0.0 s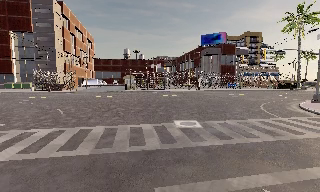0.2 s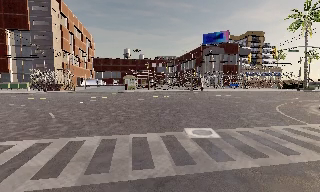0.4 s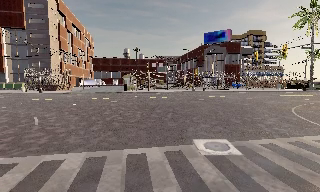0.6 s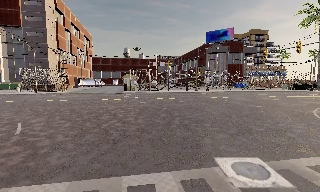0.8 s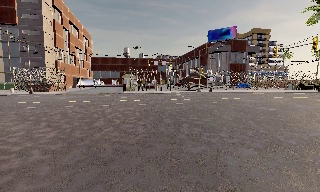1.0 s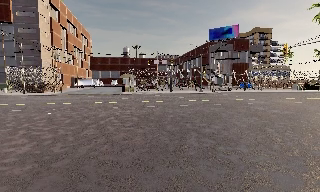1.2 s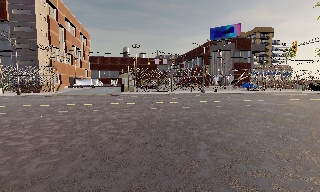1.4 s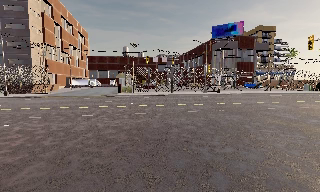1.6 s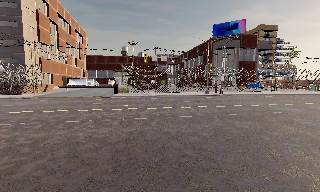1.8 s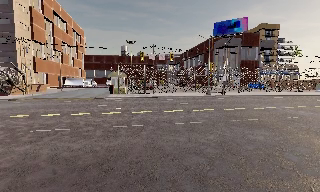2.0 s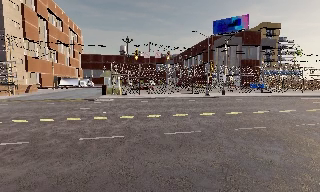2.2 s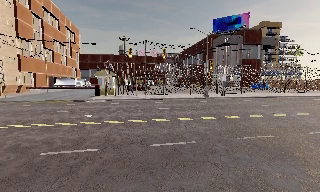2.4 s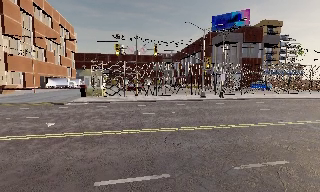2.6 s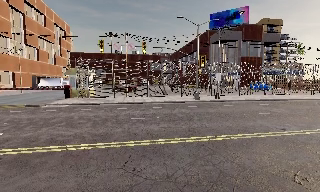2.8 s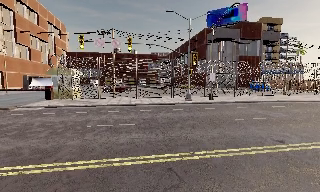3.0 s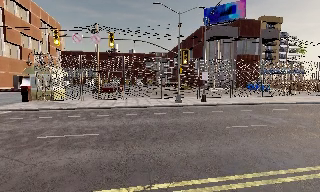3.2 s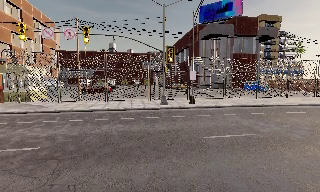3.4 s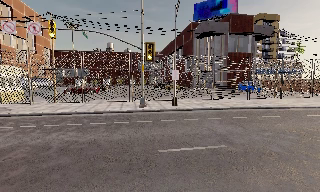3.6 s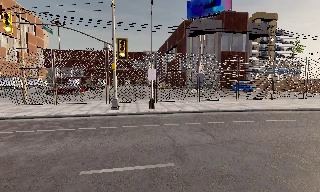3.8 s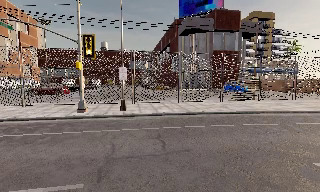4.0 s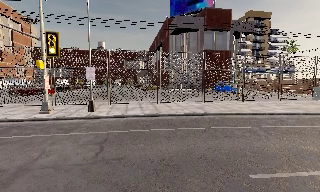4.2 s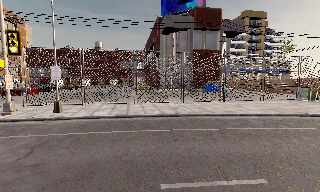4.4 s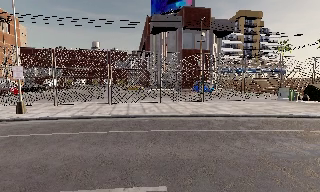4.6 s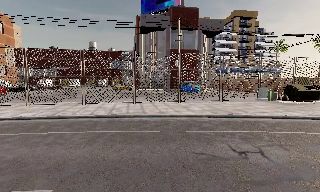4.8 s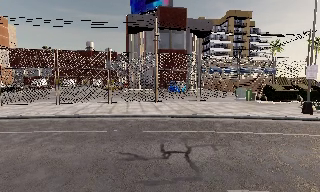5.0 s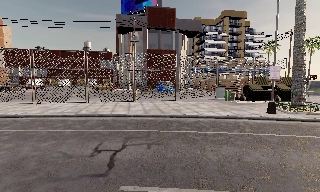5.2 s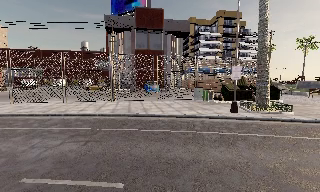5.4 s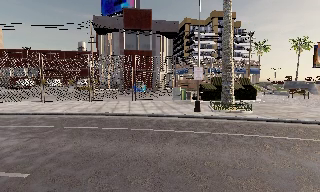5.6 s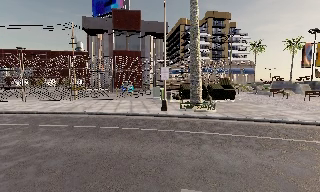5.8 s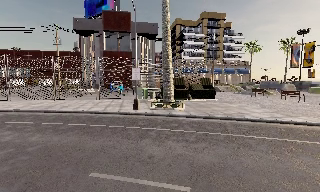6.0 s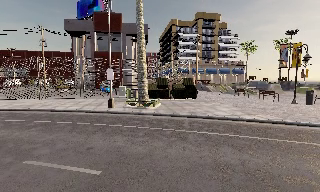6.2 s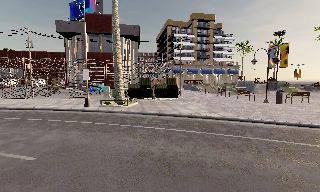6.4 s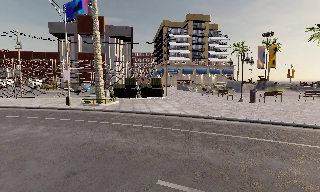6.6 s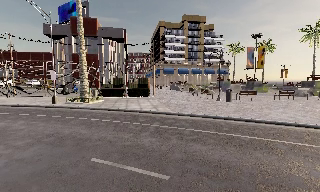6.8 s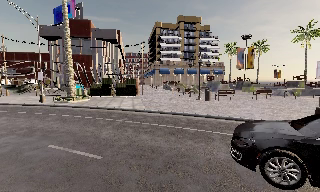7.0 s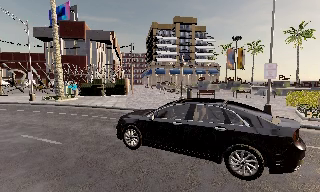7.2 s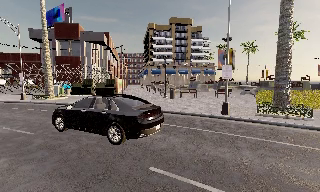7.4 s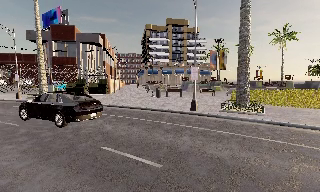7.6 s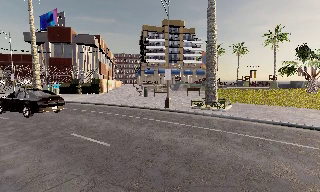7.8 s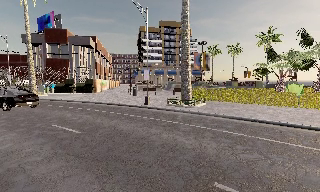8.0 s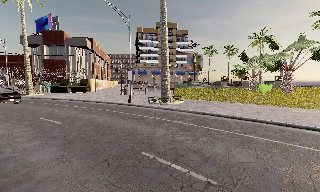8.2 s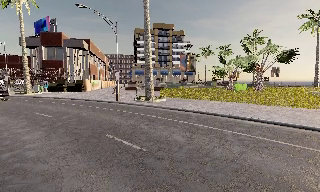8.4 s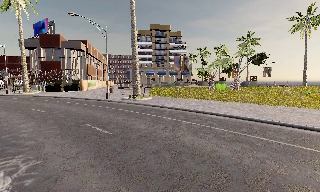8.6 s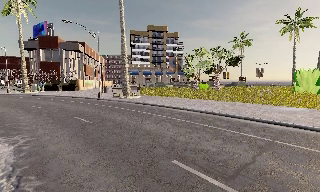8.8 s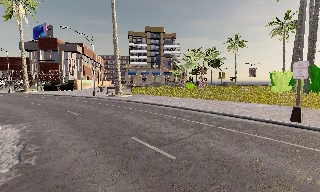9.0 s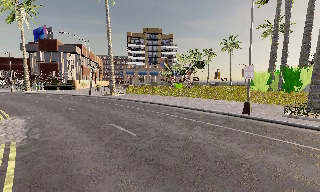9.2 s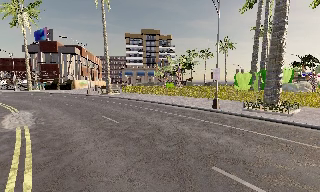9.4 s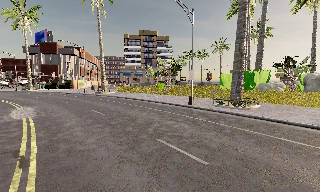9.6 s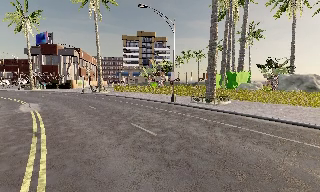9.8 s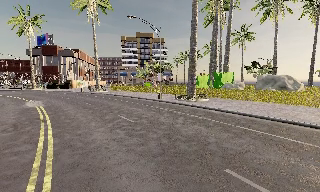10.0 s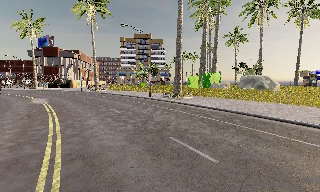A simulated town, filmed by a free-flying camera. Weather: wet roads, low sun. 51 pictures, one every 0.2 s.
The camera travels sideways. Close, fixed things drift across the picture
to the left.
0.0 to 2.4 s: The camera travels forward, about 17 m, so what stands in front looms larger.
2.4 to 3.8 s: The camera travels to its right and forward, about 13 m, so close, fixed things drift to the left.
3.8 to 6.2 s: The camera travels to its right, about 25 m, so close, fixed things drift to the left.
6.2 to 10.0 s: The camera travels to its right and backward, about 40 m, so close, fixed things drift to the left.
The film runs forward here.
